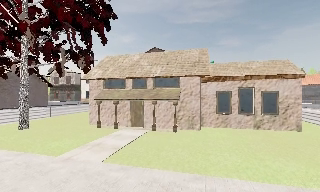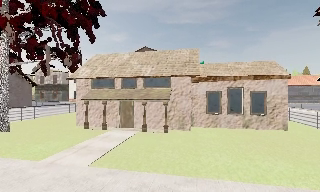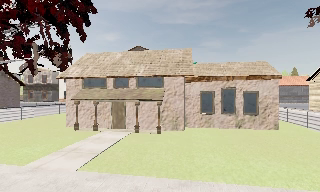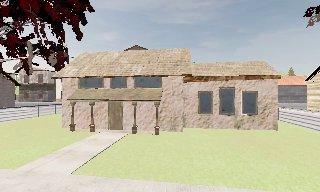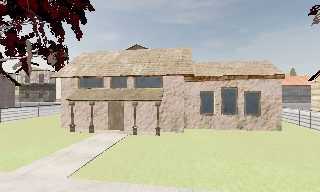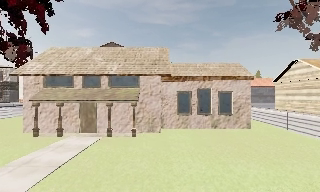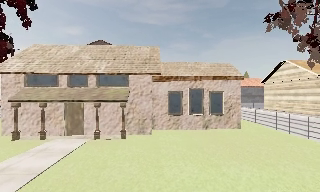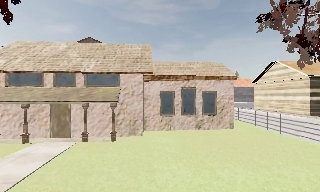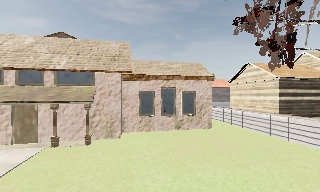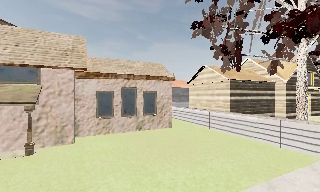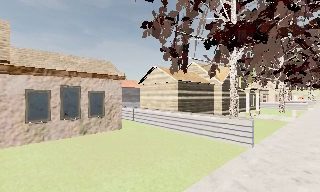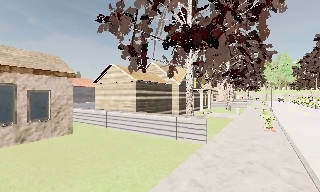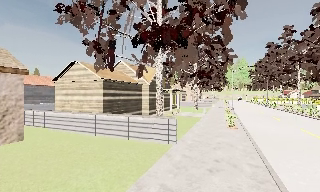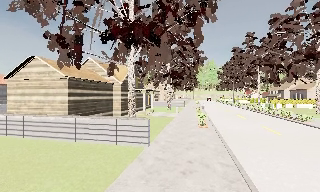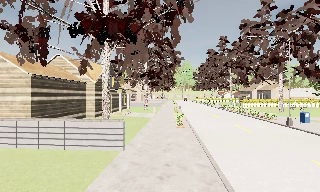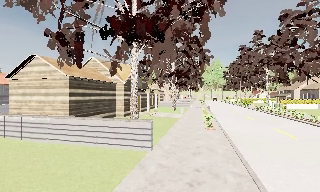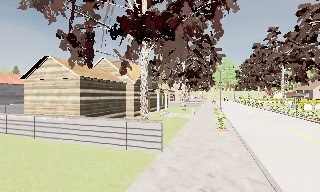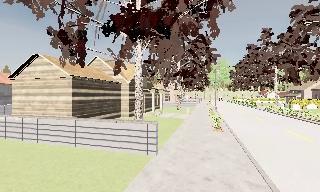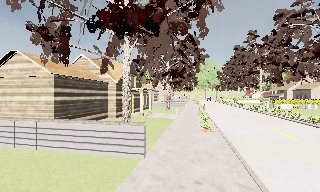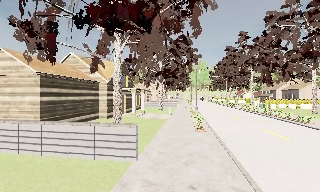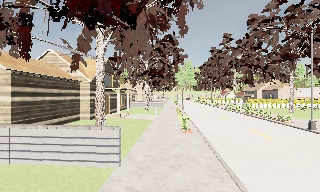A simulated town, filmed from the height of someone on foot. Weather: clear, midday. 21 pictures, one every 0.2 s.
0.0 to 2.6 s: The camera pans to its right, which is clockwise from overhead, by about 95 degrees. It travels forward, about 3.5 m.
2.6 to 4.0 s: The camera travels forward, about 2 m, so what stands in front looms larger.
The film runs forward here.
